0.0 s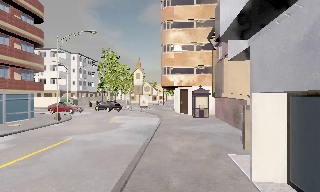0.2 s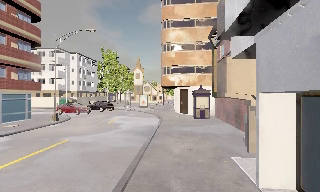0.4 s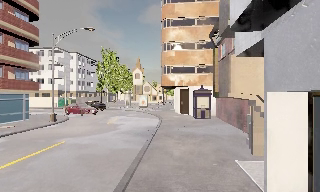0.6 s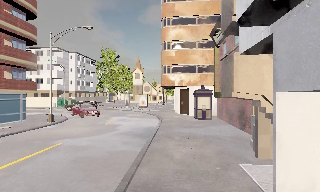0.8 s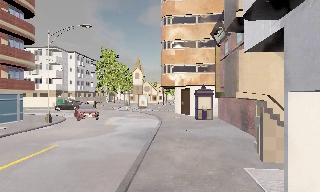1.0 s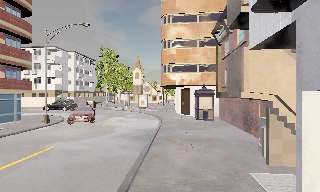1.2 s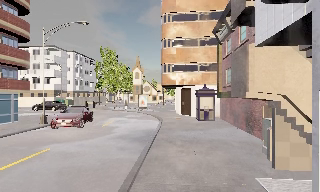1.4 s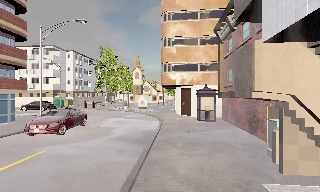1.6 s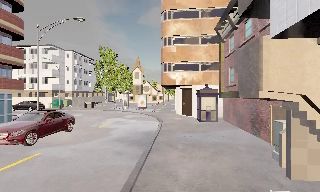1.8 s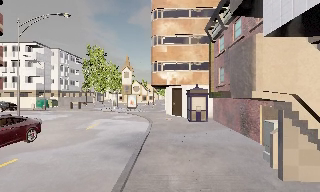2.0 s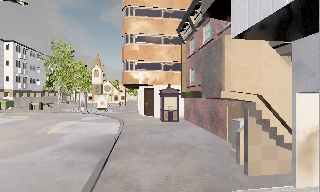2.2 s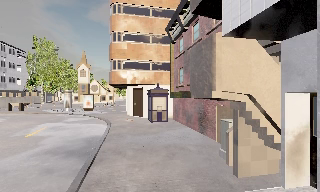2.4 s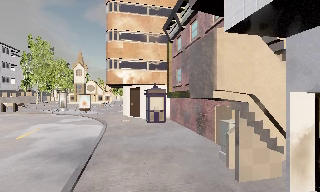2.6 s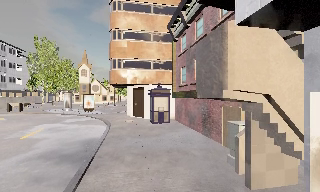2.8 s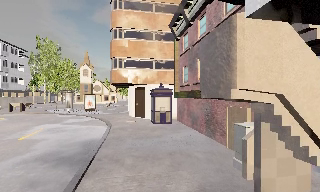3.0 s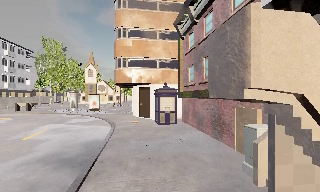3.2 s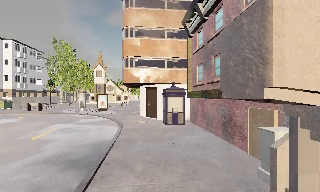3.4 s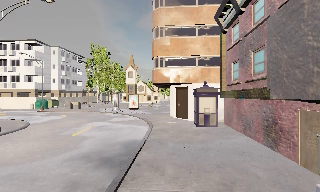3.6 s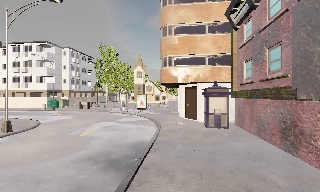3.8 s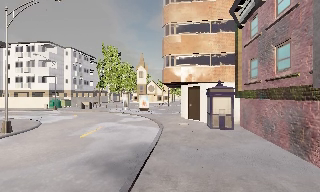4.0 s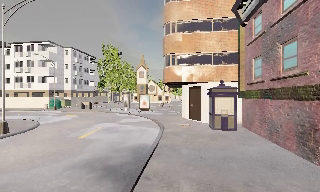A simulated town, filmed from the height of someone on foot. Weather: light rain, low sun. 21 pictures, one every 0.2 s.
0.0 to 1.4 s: The camera travels forward, about 2 m, so what stands in front looms larger.
1.4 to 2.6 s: The scene slides to the left, as the camera pans about 15 degrees to its right. It travels forward, about 1.5 m, so what stands in front looms larger.
2.6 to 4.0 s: The scene slides to the right, as the camera pans about 20 degrees to its left. It travels forward, about 2 m, so what stands in front looms larger.
The film runs forward here.
